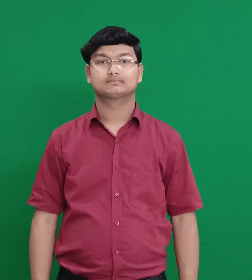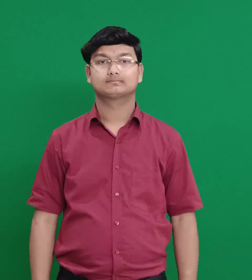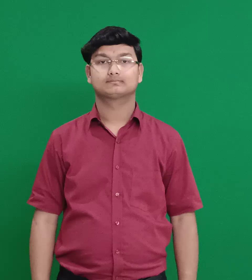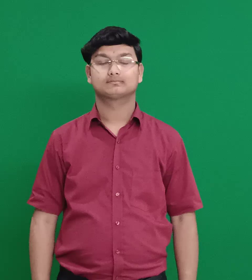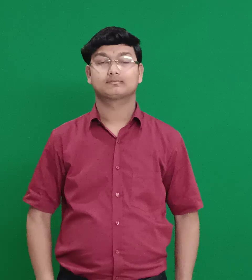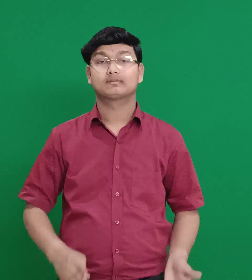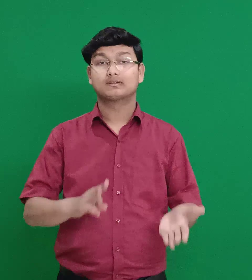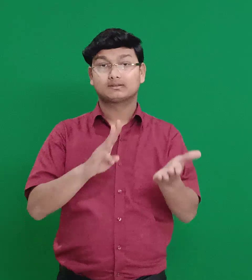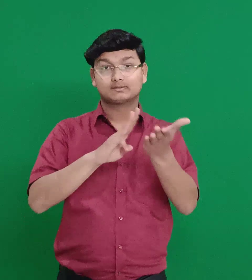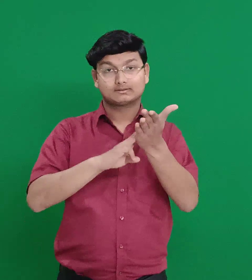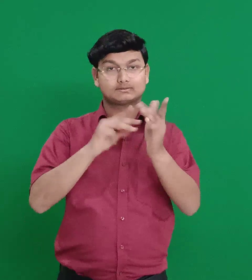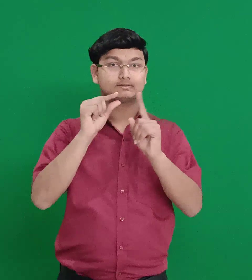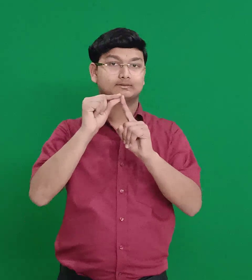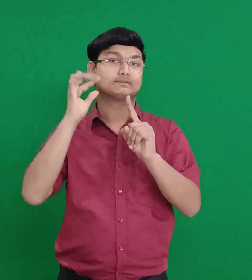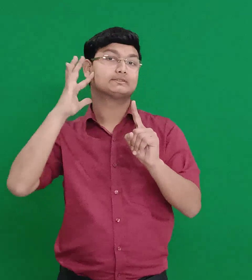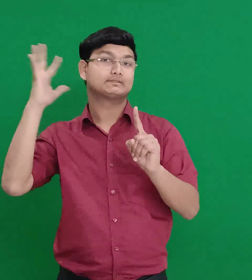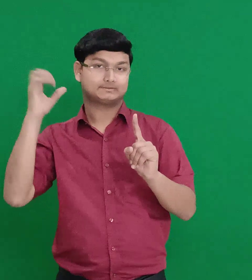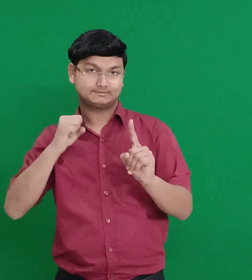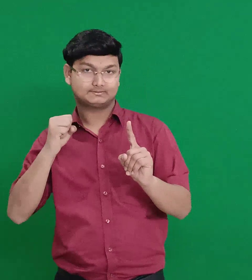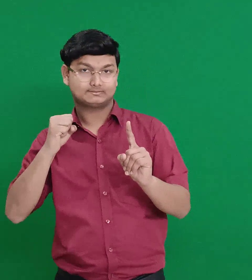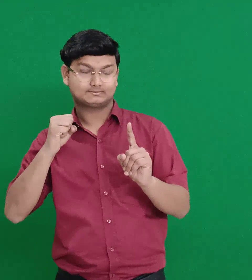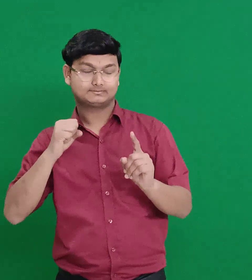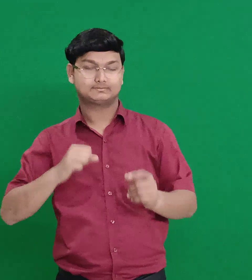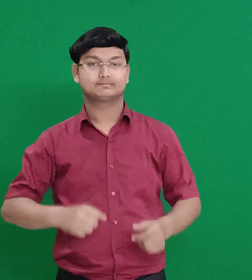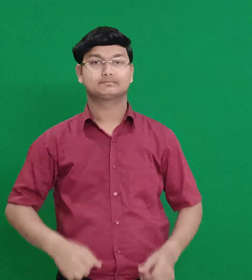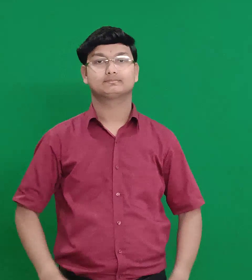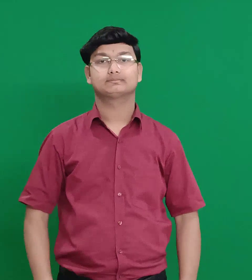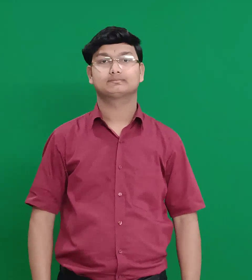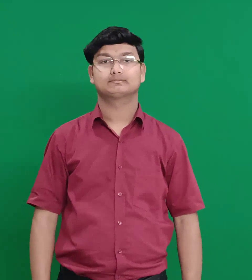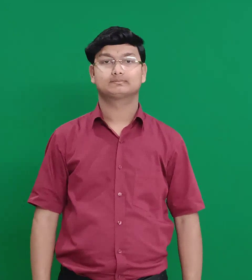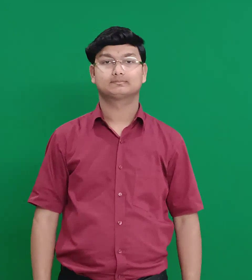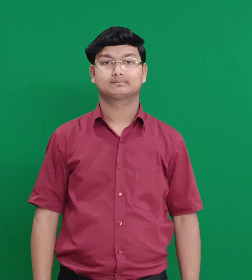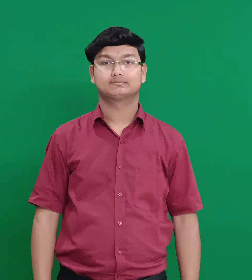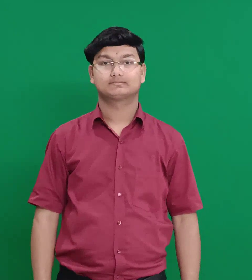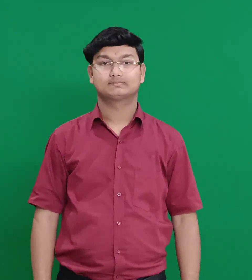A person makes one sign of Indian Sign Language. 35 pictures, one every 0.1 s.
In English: micah
